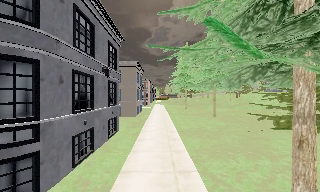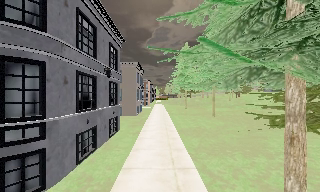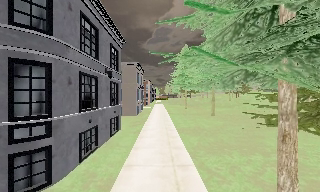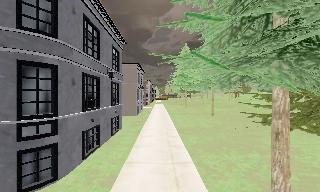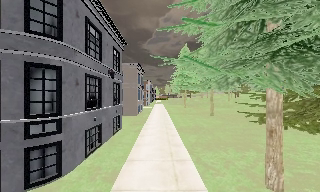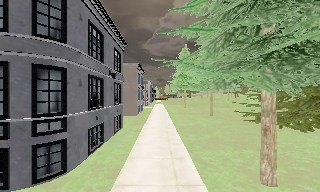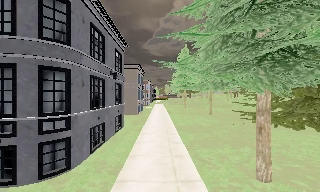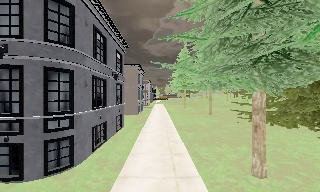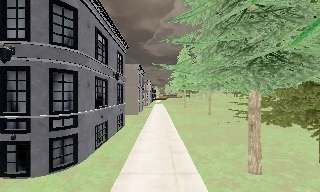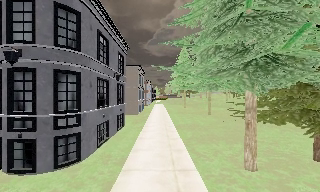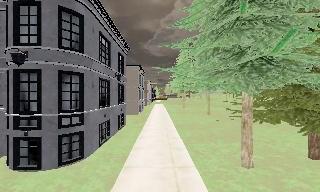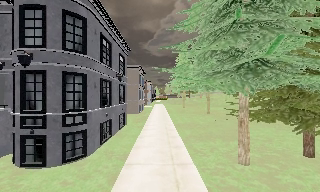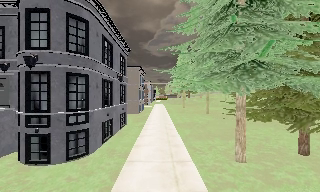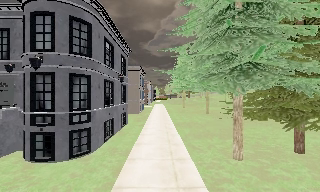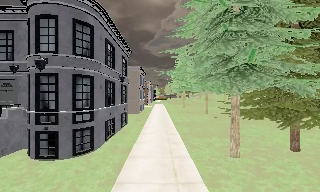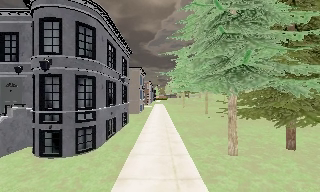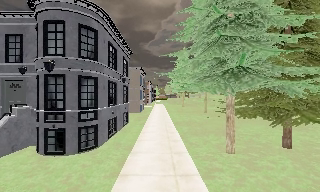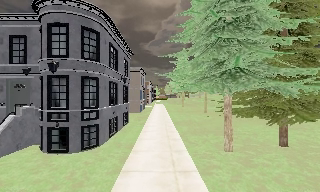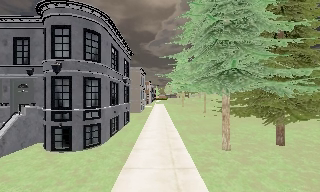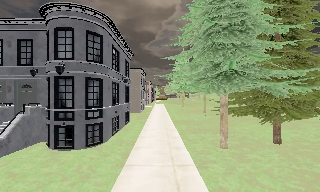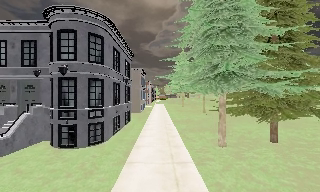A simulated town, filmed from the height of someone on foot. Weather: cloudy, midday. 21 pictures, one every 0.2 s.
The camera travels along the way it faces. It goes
backward.
0.0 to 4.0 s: The camera travels backward, about 4.5 m, so what stands in front gets smaller.
The film runs backward here.
